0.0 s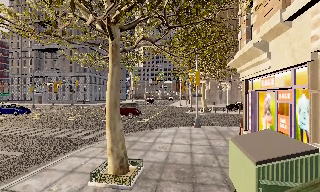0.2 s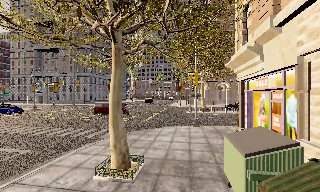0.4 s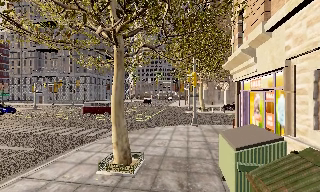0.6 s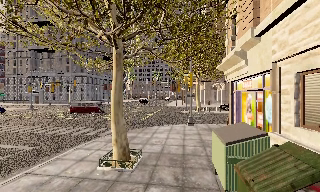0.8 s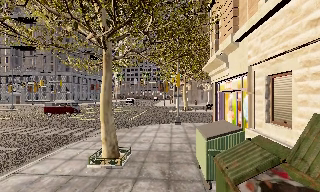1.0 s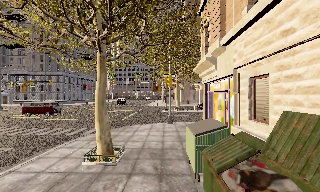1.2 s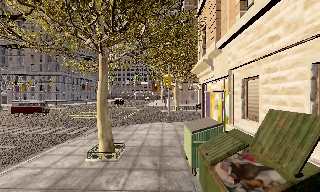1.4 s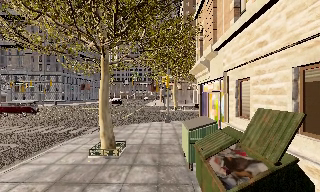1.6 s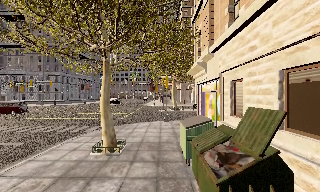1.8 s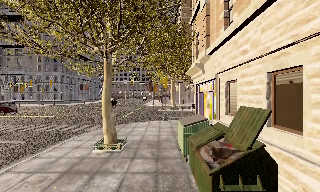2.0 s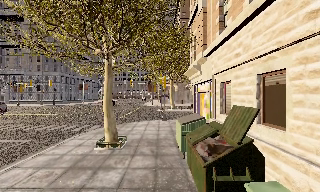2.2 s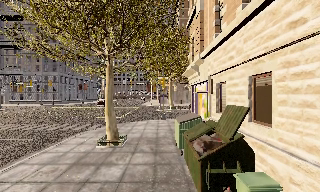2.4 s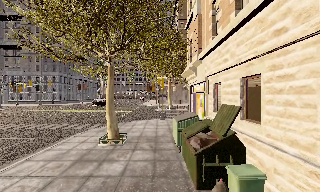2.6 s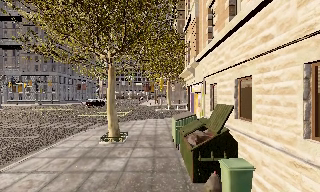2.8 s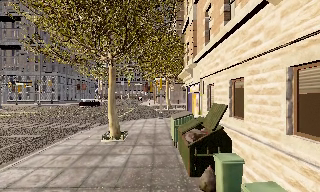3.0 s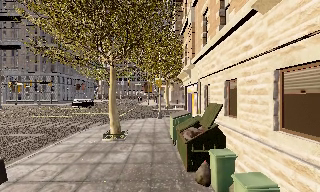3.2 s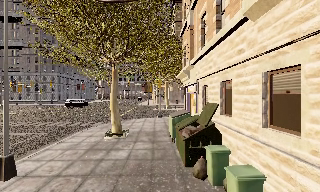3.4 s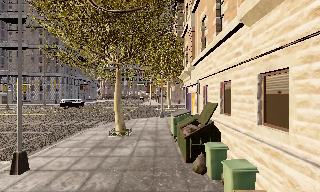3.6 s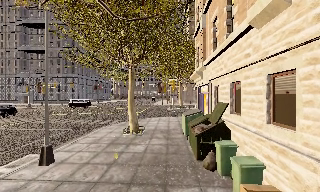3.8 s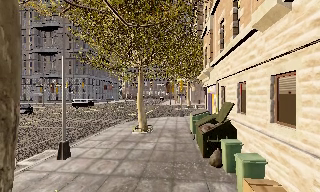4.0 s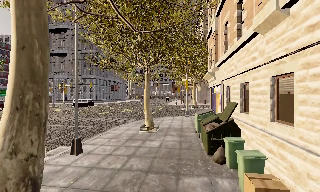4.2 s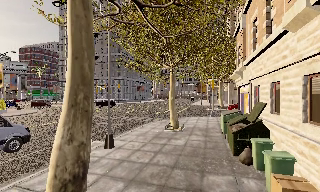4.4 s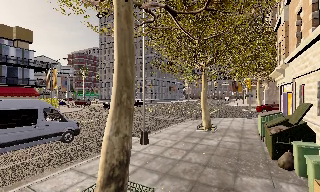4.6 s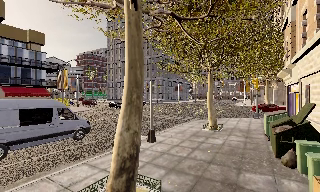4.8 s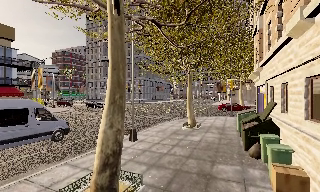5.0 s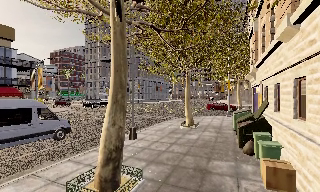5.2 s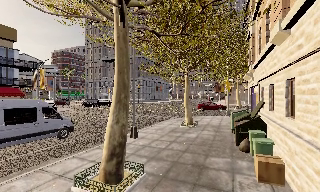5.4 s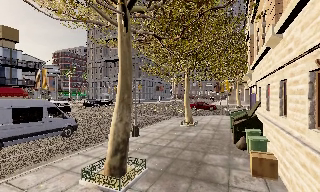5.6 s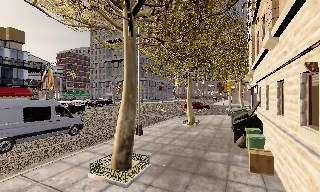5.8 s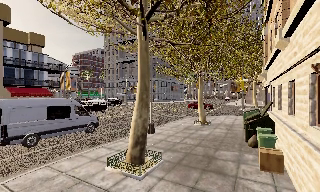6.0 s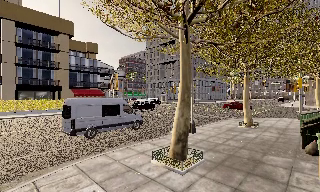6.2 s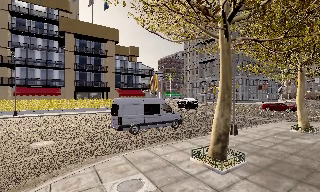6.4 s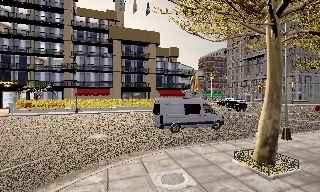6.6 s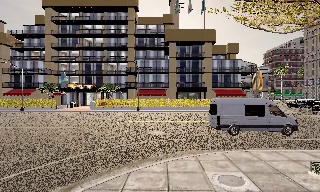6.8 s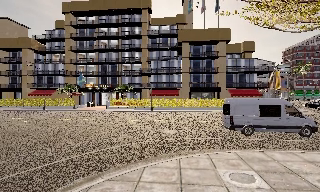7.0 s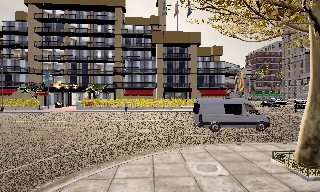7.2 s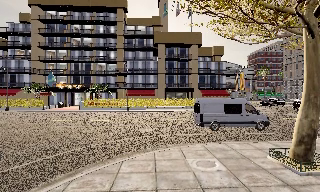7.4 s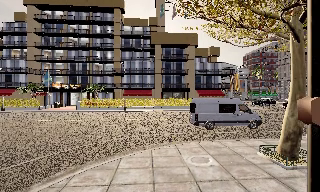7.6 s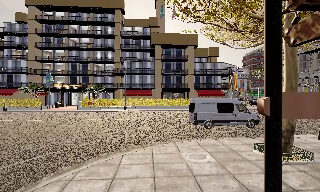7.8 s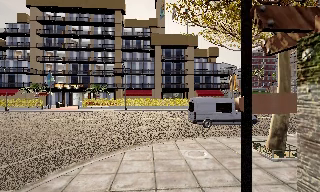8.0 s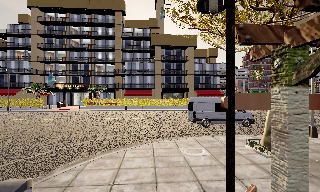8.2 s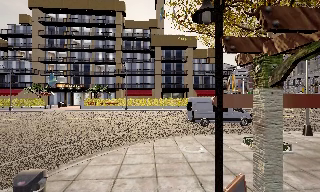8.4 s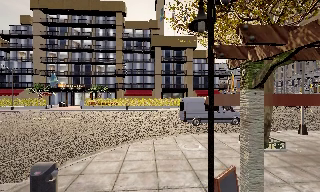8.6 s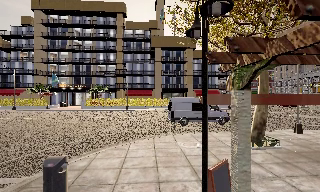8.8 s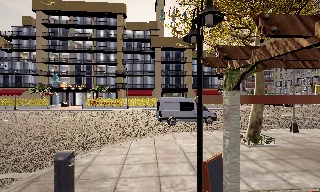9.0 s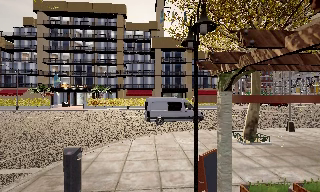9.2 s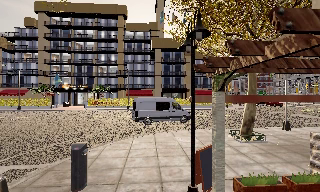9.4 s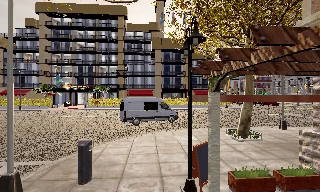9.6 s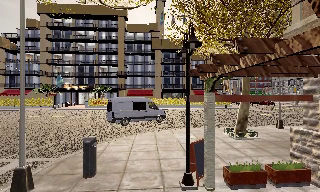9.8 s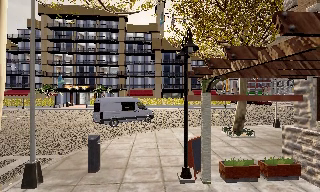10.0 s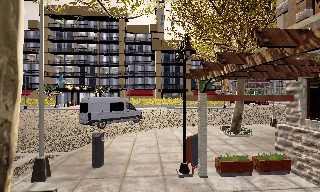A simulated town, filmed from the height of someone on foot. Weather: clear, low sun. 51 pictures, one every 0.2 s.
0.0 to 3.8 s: The camera travels backward, about 6 m, so what stands in front gets smaller.
3.8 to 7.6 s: The camera swings to its left by about 80 degrees, and the scene slides to the right. It travels backward, about 6 m.
7.6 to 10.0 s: The camera travels backward, about 4 m, so what stands in front gets smaller.
The film runs backward here.
